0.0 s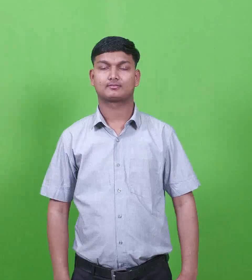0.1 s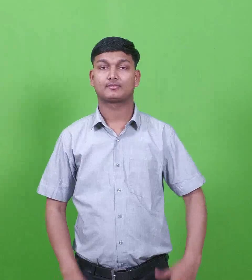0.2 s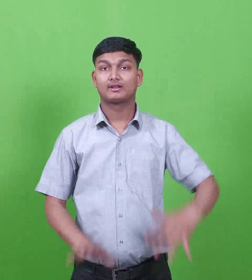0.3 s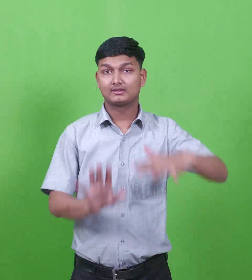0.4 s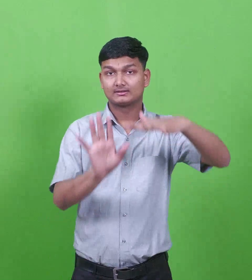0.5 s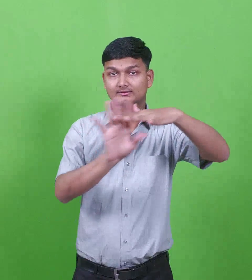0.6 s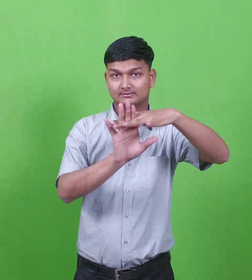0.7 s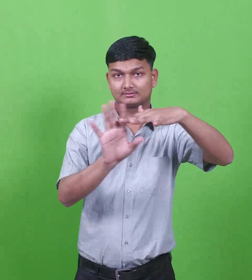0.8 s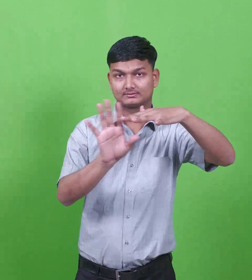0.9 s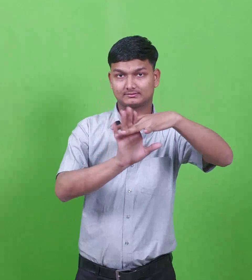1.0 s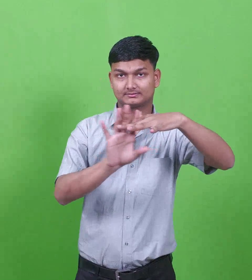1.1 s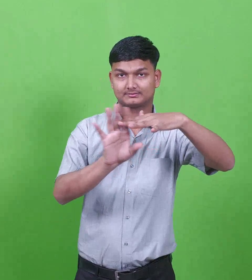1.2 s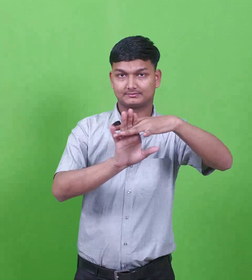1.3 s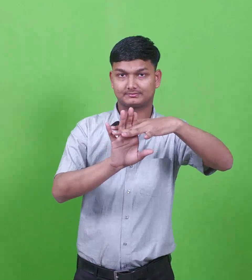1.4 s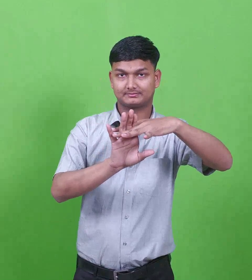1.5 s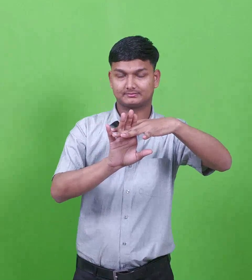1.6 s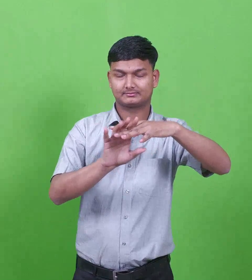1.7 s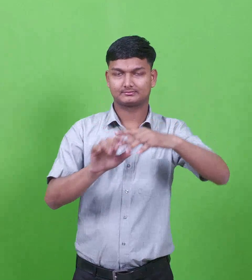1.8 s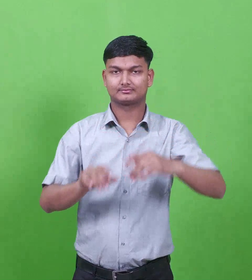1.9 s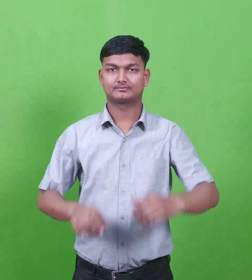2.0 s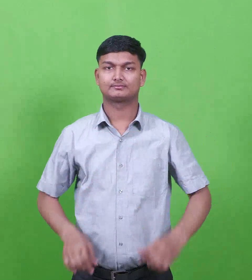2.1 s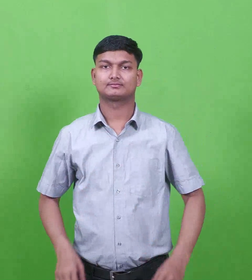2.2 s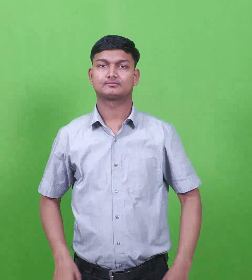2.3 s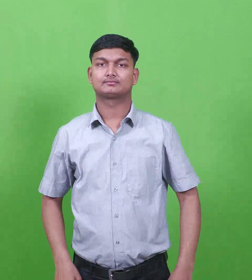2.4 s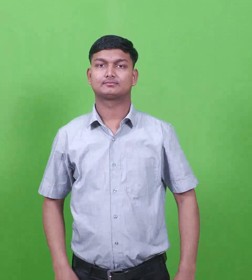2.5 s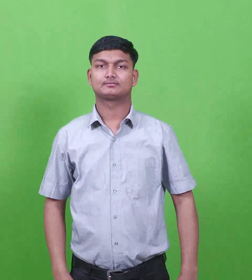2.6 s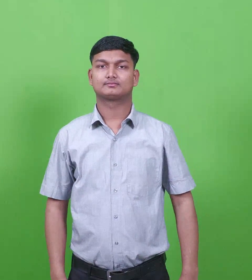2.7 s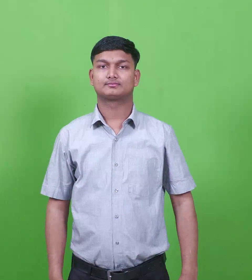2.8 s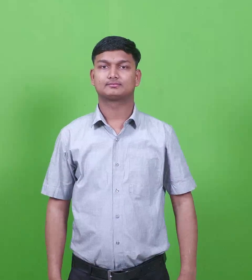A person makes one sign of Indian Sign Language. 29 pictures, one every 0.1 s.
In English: abilene
